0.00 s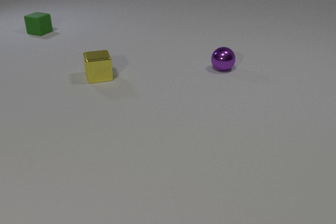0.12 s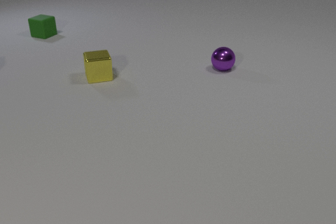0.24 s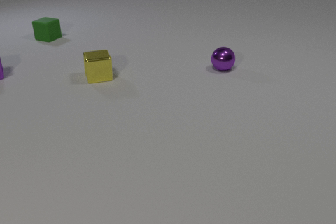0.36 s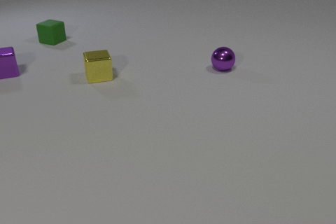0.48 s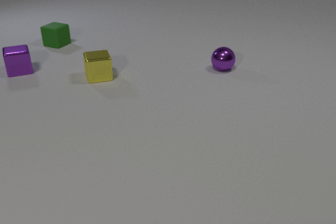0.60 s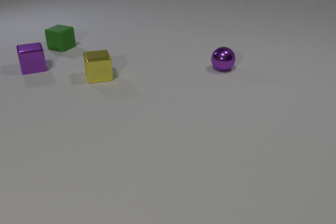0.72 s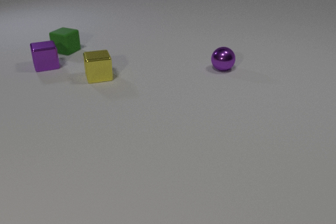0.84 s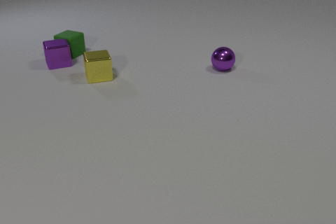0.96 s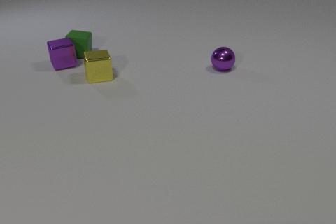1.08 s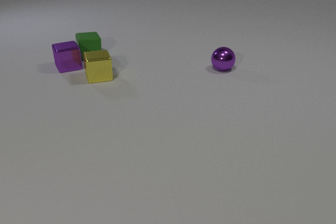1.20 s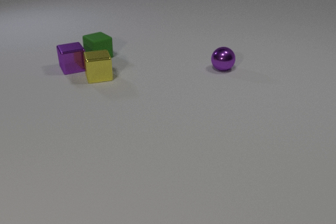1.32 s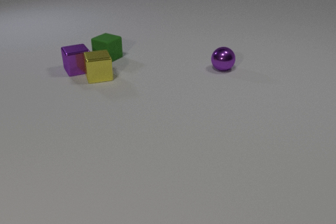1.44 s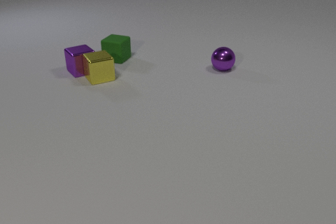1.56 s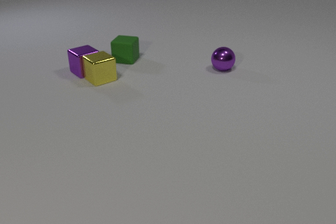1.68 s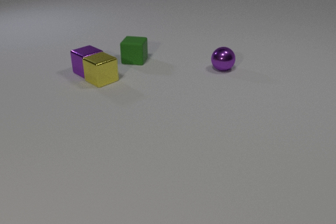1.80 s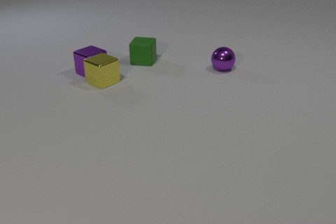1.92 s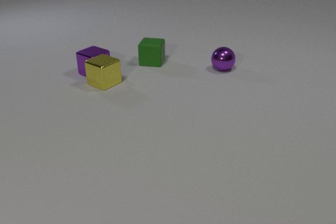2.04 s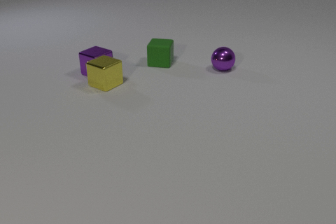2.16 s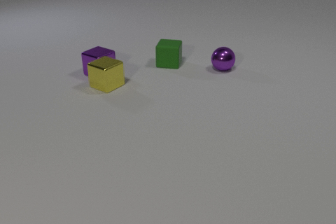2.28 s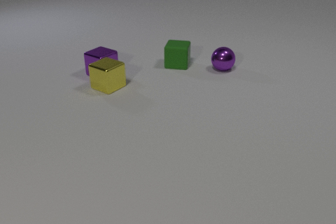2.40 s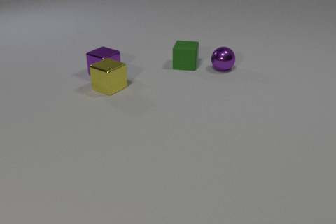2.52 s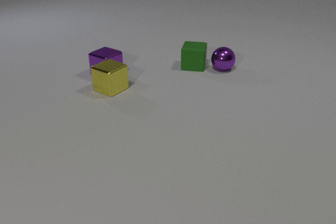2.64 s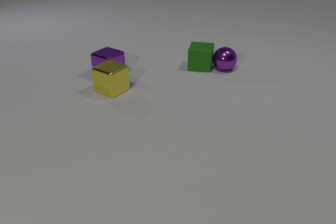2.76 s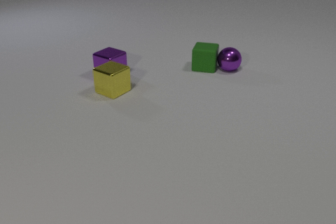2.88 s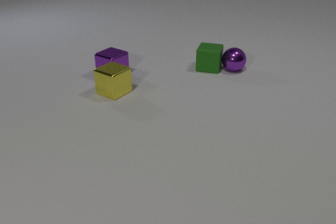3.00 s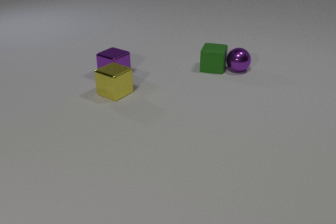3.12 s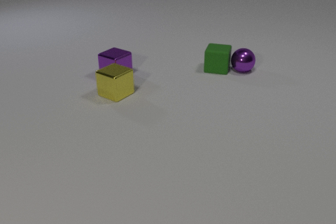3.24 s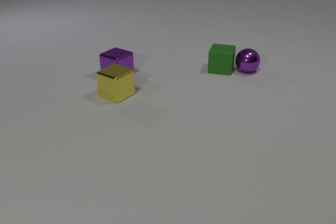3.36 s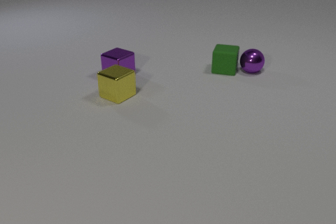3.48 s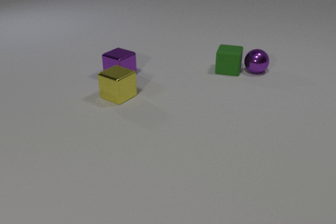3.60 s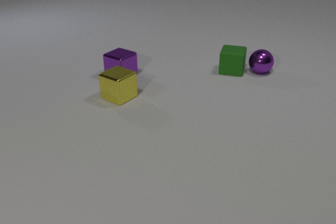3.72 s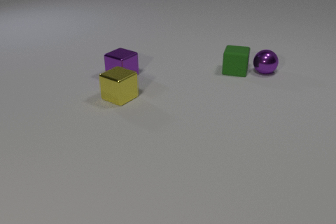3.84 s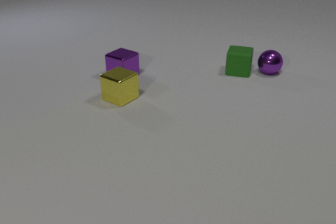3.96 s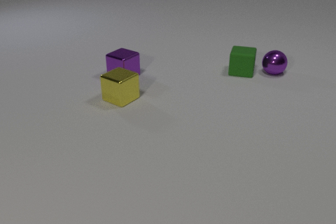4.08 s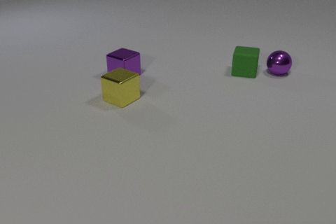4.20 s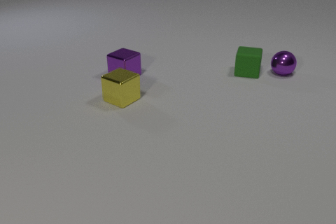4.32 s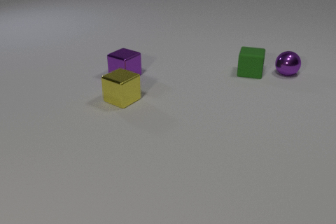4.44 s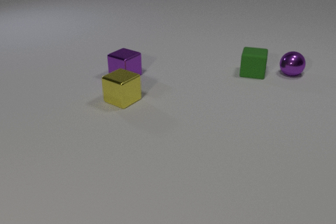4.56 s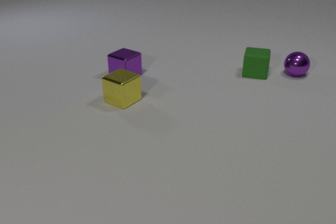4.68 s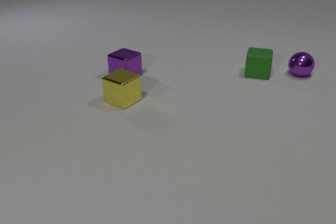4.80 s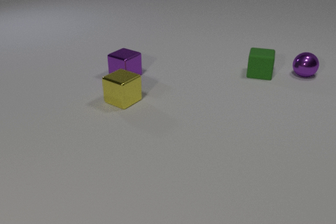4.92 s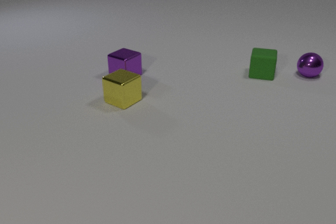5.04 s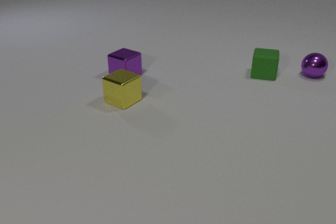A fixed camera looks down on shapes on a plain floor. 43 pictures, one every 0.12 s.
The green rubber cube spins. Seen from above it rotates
counterclockwise.
The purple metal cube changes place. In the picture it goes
to the right.
0.00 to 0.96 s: The purple metal cube comes in at the left edge, slides to the right. The green rubber cube slides toward the camera and to the right, spins counterclockwise seen from above by about 15 degrees, its near face sliding to the right. The purple metal cube and the green rubber cube collide.
0.96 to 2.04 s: The purple metal cube slides to the right and toward the camera, spins so that its near face slides to the right, counterclockwise seen from above. The green rubber cube slides to the right, spins counterclockwise seen from above by about 75 degrees, its near face sliding to the right. The yellow metal cube slides toward the camera, spins so that its near face slides to the right, counterclockwise seen from above. The purple metal cube and the yellow metal cube collide.
2.04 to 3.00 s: The purple metal cube slides to the right. The green rubber cube slides to the right. The yellow metal cube slides toward the camera and to the right. The purple metal sphere rolls to the right. The green rubber cube and the purple metal sphere collide.
3.00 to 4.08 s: The purple metal cube slides to the right. The green rubber cube slides to the right. The yellow metal cube slides toward the camera and to the right. The purple metal sphere rolls to the right.
4.08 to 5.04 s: The green rubber cube slides to the right. The purple metal sphere rolls to the right.
Are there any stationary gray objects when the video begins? no.
What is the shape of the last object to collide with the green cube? sphere.
How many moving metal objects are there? 3.
